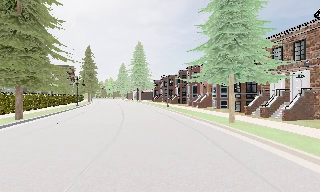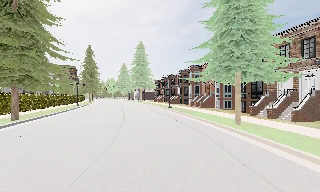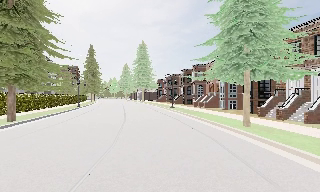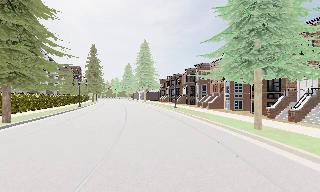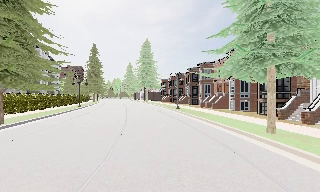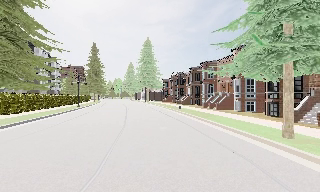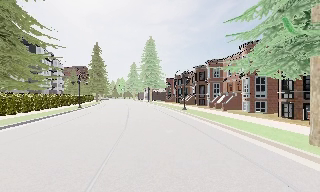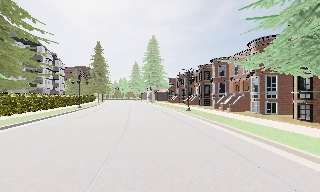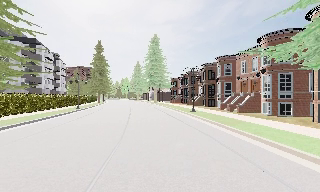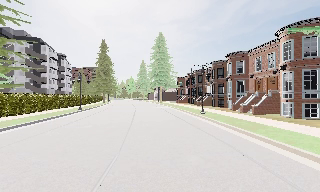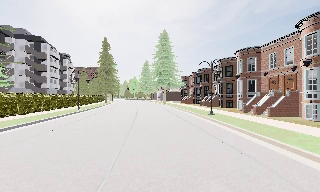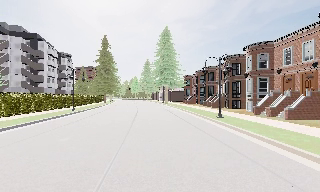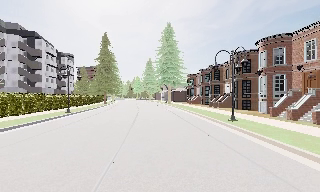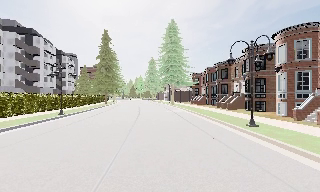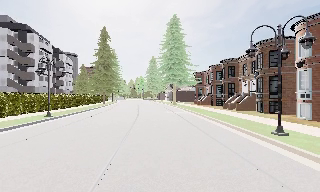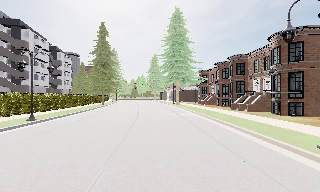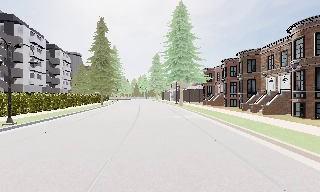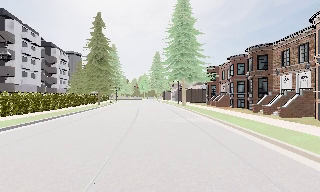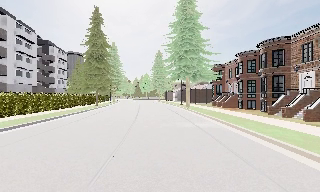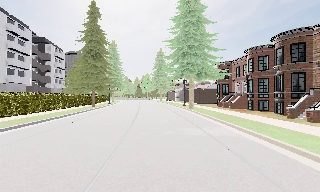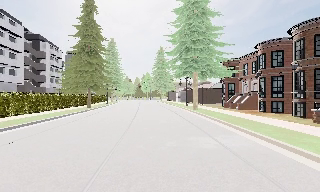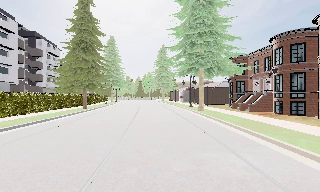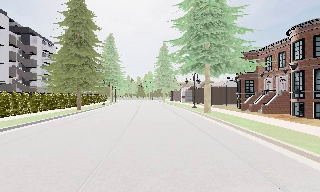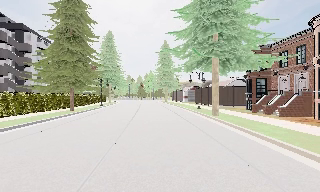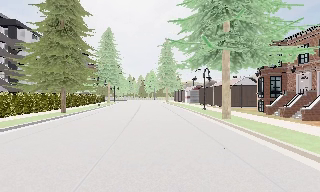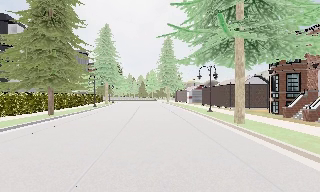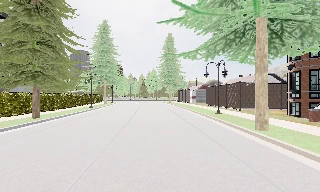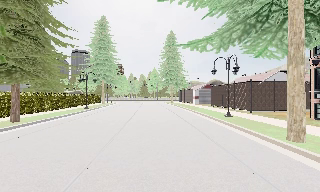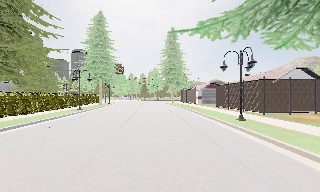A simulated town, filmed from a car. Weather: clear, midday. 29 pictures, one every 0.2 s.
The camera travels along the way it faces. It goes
forward.
0.0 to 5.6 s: The scene slides to the right, as the camera pans about 20 degrees to its left. It travels forward, about 40 m, so what stands in front looms larger. It gains speed.
The film runs forward here.
